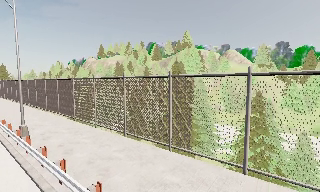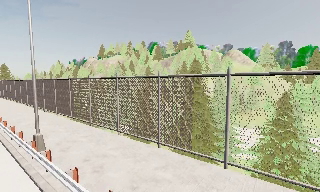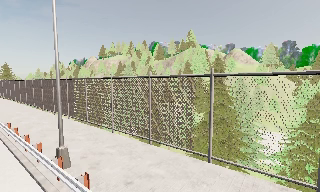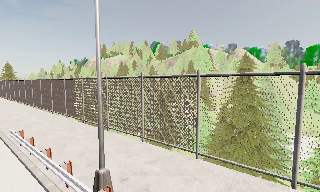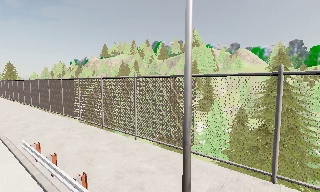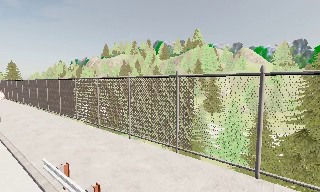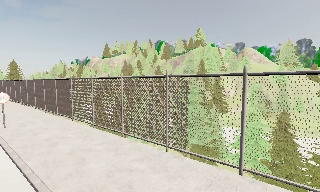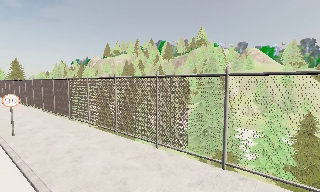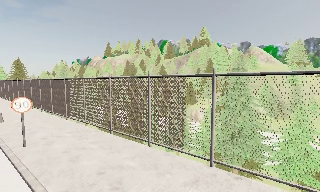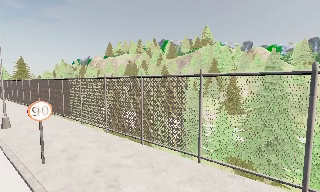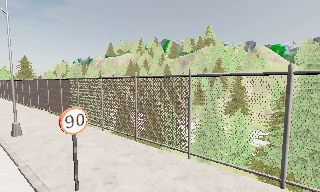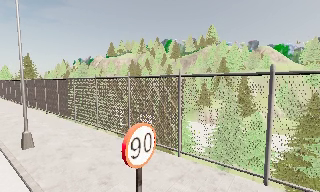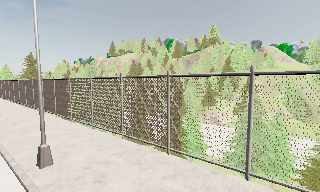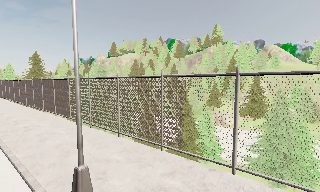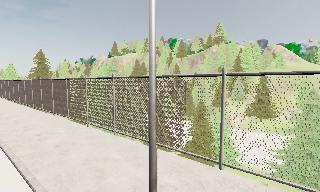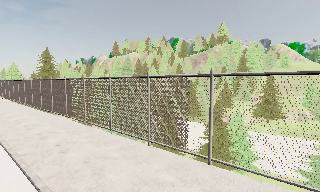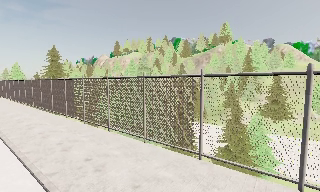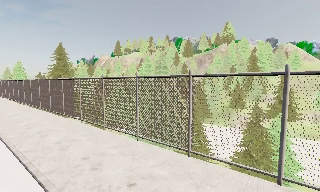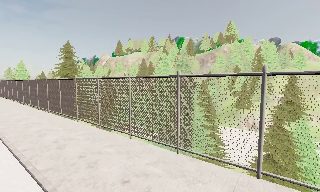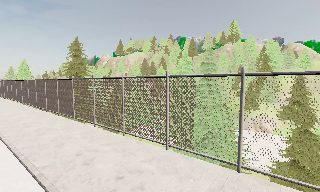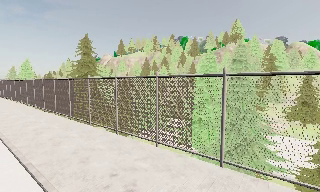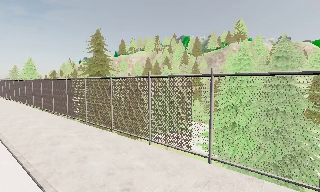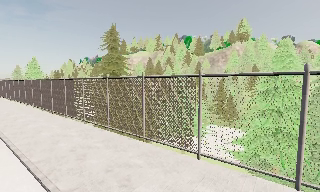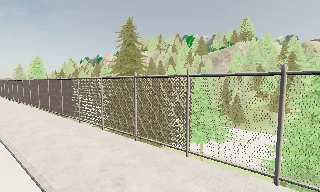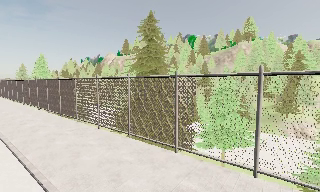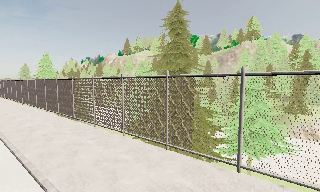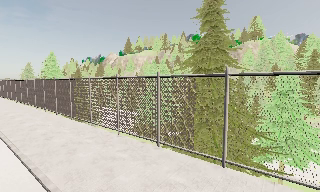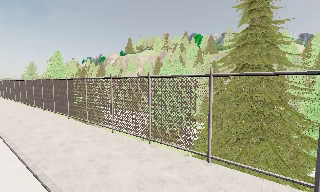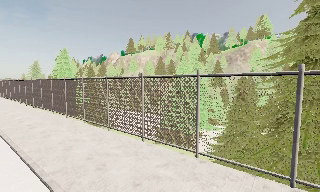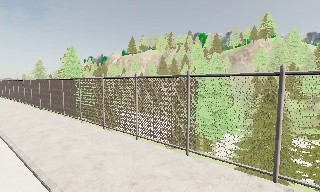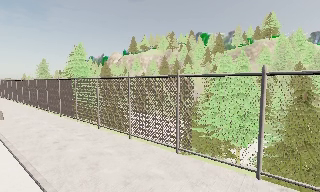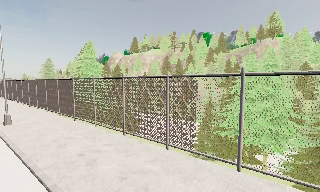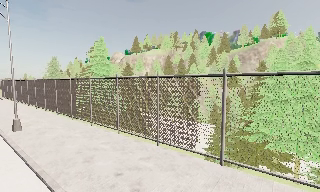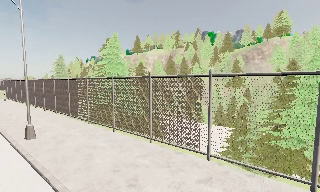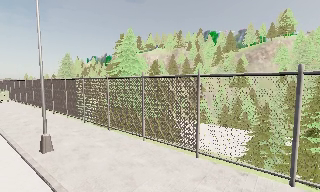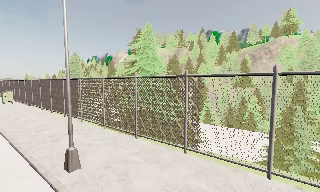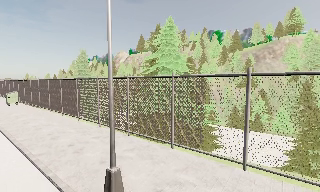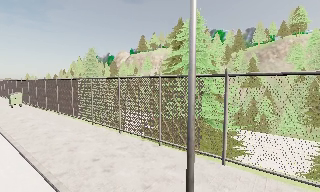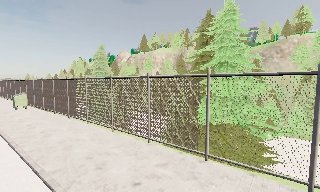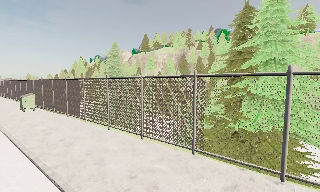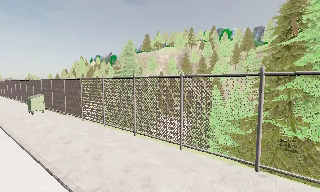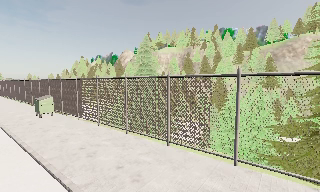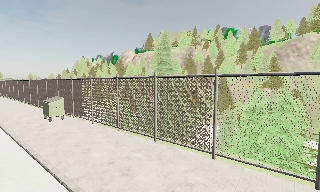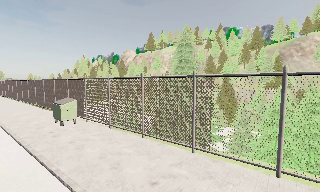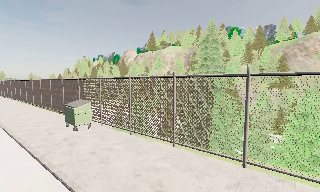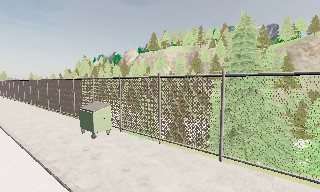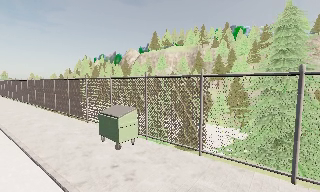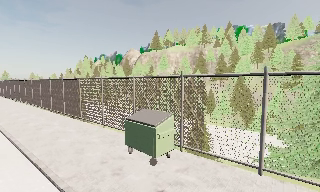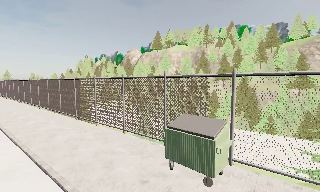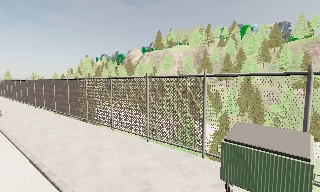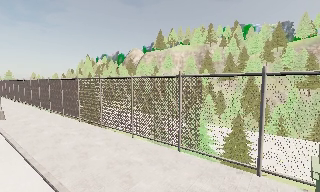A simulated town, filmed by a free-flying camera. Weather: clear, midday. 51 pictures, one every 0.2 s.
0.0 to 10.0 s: The camera travels to its left and forward, about 110 m, so close, fixed things drift to the right.
The film runs forward here.
